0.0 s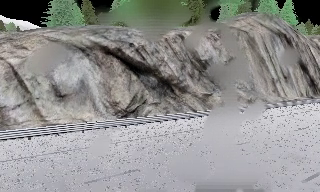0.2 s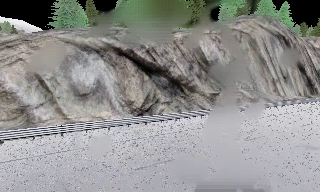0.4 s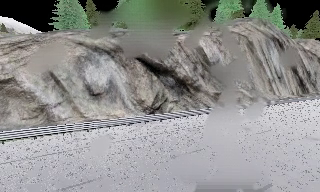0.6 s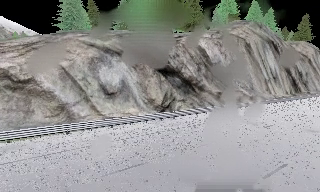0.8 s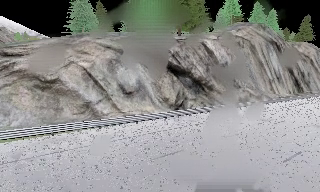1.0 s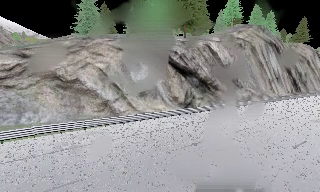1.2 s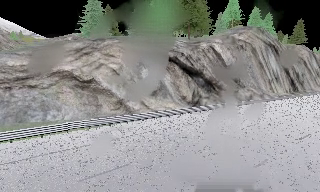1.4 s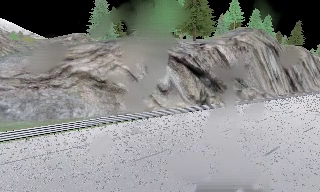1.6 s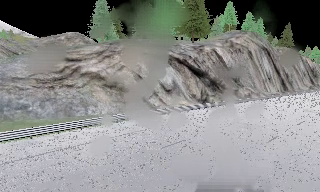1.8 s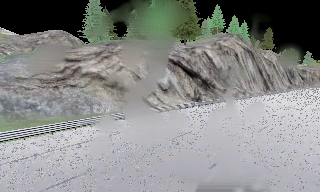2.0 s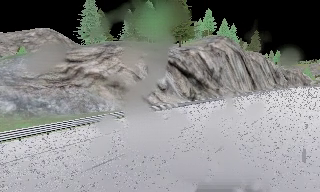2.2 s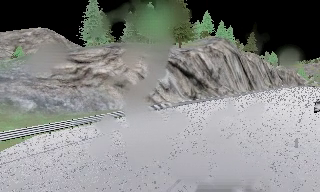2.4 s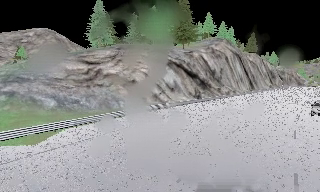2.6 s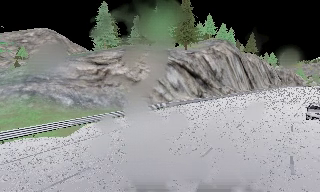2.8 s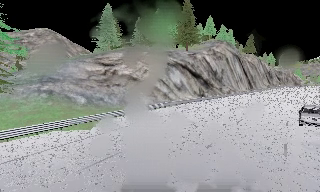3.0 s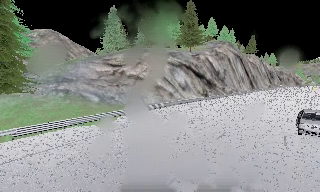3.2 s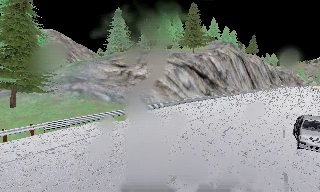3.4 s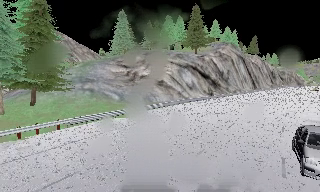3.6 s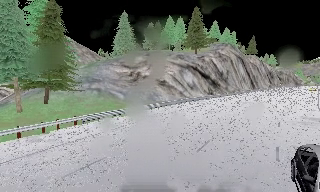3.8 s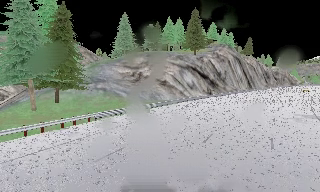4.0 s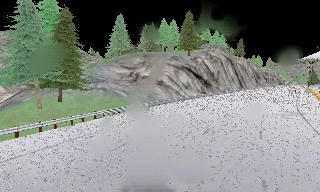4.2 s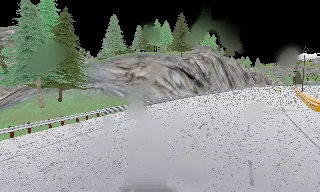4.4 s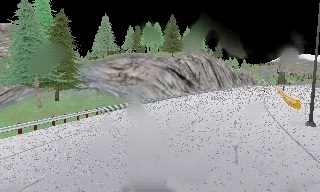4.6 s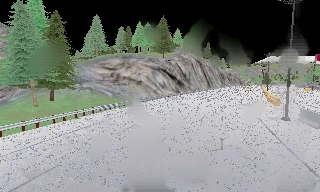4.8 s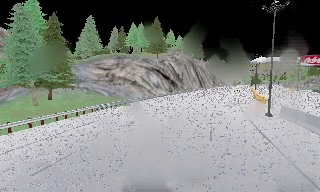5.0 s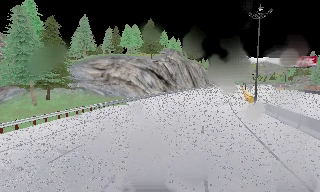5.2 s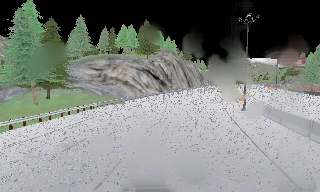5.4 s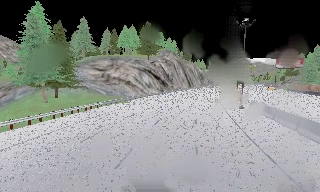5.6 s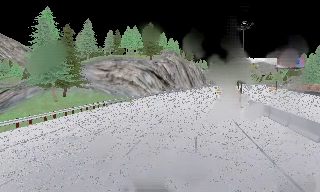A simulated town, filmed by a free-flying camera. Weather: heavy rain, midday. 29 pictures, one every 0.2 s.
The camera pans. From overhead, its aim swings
clockwise.
0.0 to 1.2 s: The camera travels to its left and backward, about 13 m, so close, fixed things drift to the right.
1.2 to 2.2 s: The camera pans to its right, which is clockwise from overhead, by about 10 degrees. It travels backward and to its left, about 11 m, so what stands in front gets smaller.
2.2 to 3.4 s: The camera travels backward and to its left, about 11 m, so what stands in front gets smaller.
3.4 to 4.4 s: The camera pans to its right, which is clockwise from overhead, by about 10 degrees. It travels backward and to its left, about 7 m, so what stands in front gets smaller.
4.4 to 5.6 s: The camera travels backward, about 8 m, so what stands in front gets smaller.
The film runs forward here.
